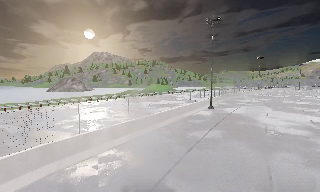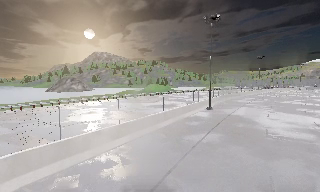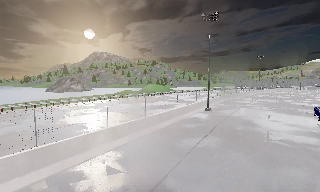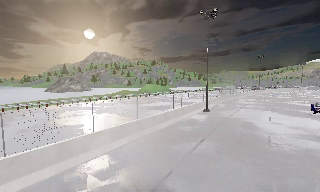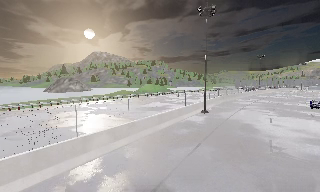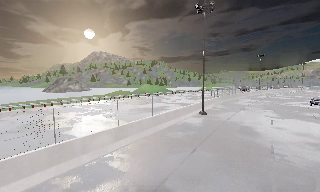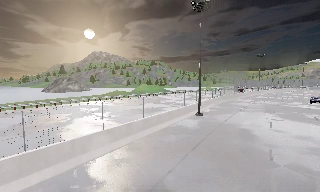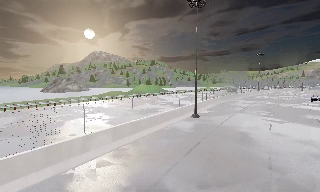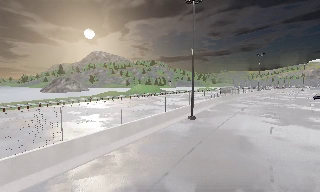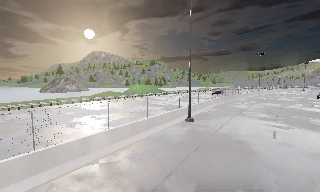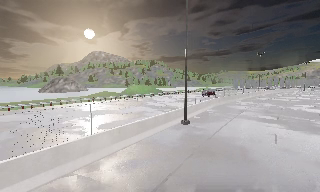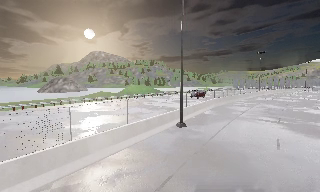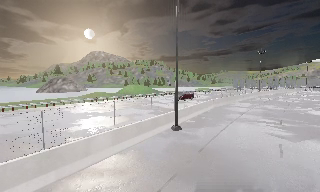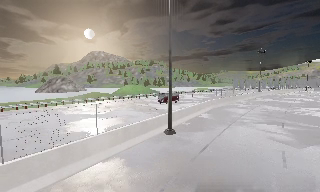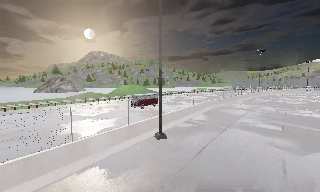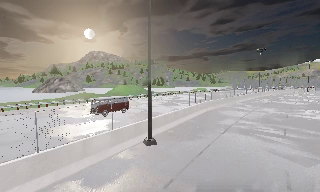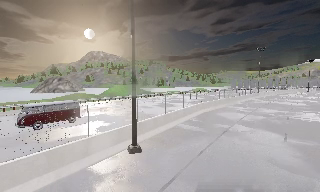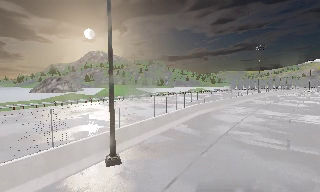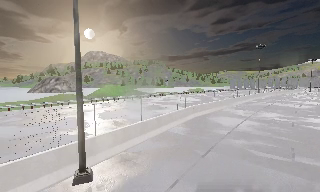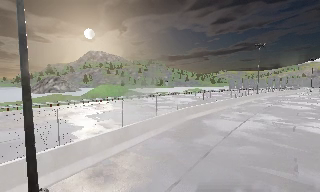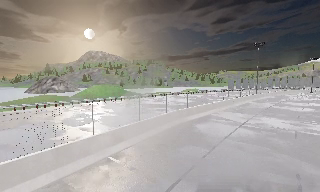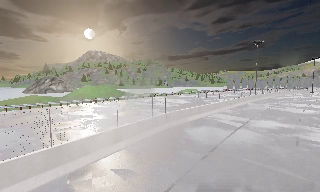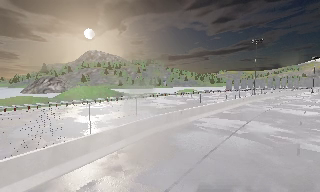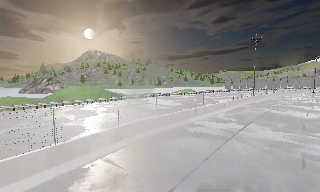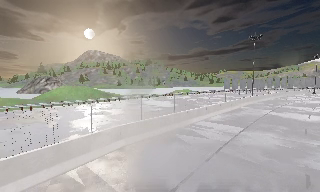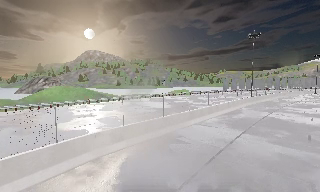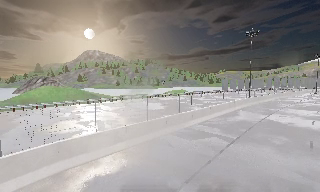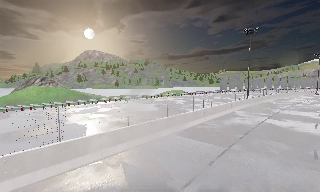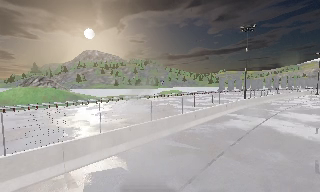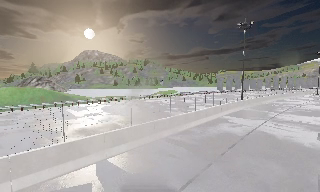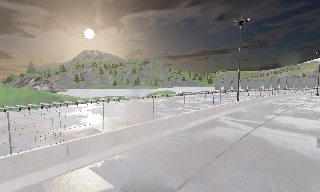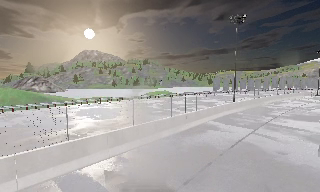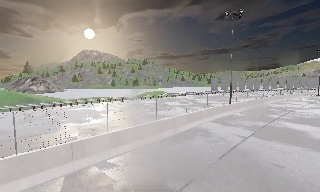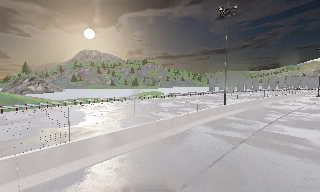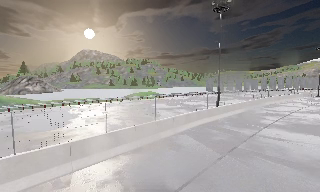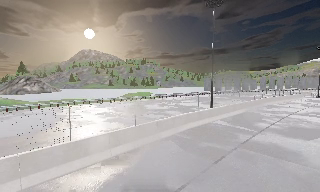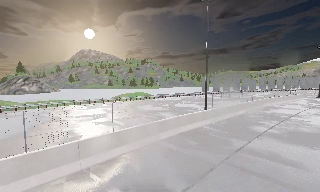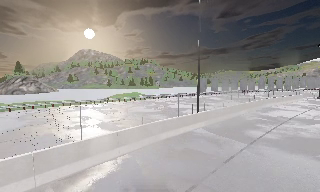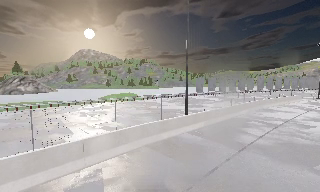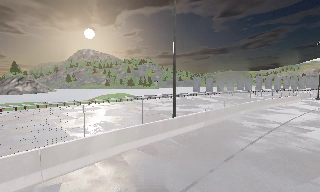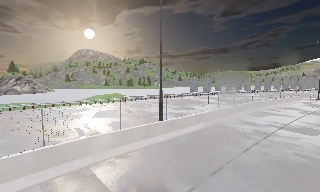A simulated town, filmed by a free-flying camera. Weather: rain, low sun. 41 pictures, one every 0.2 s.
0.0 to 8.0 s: The camera travels forward and to its right, about 55 m, so what stands in front looms larger. It gains speed.
The film runs forward here.
